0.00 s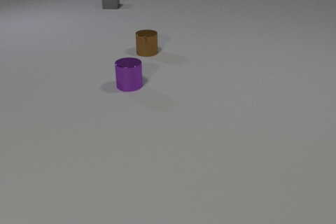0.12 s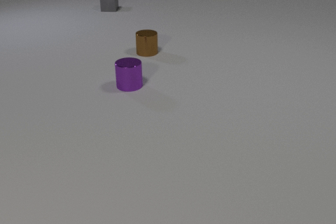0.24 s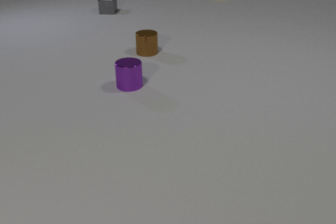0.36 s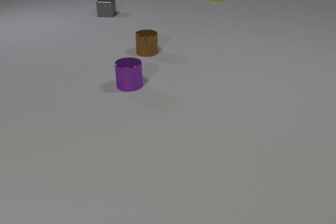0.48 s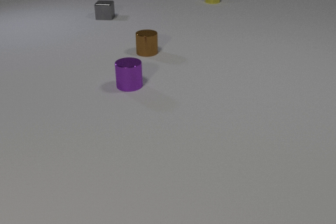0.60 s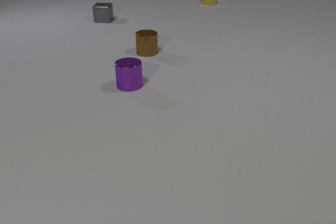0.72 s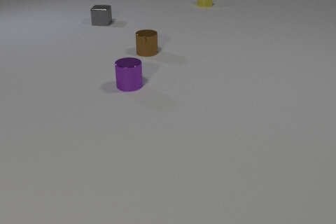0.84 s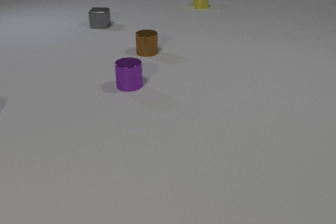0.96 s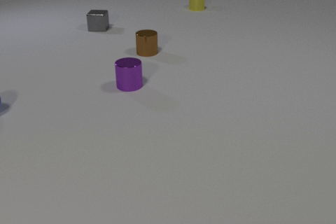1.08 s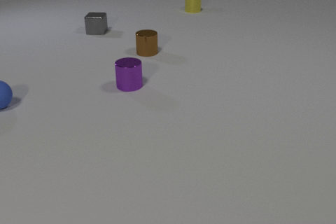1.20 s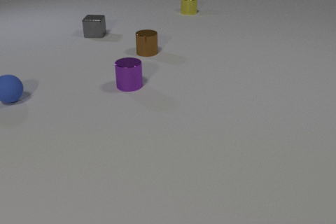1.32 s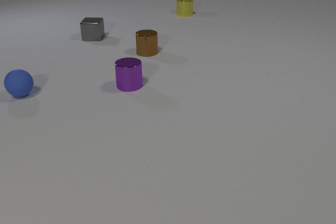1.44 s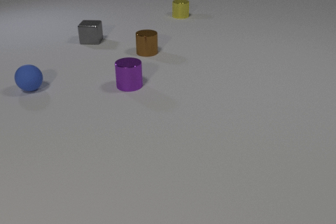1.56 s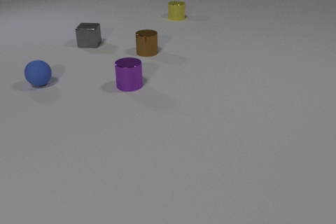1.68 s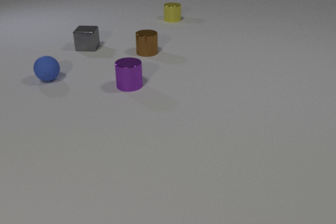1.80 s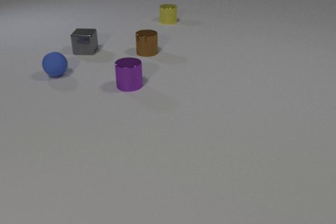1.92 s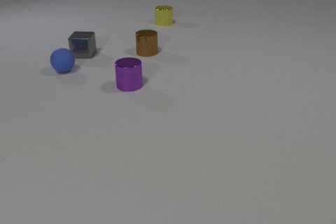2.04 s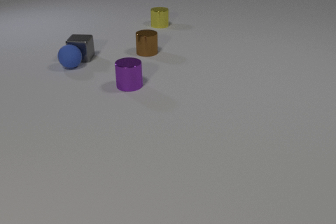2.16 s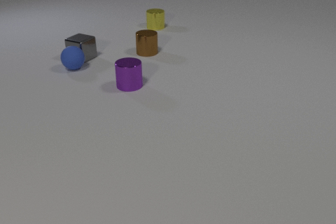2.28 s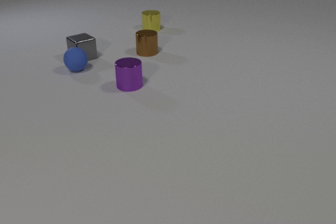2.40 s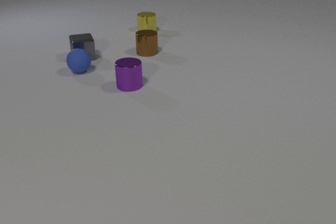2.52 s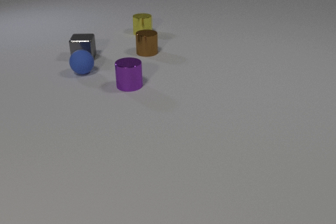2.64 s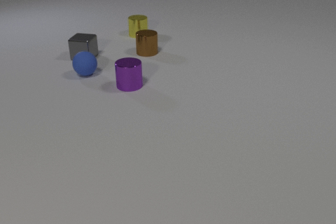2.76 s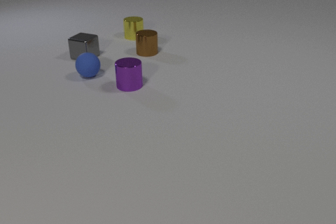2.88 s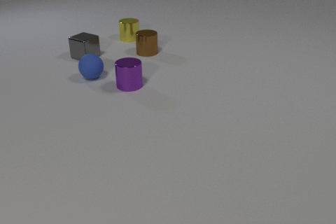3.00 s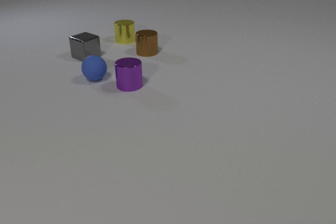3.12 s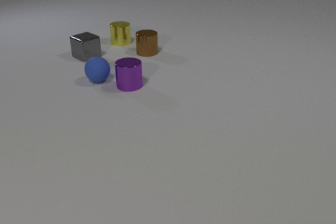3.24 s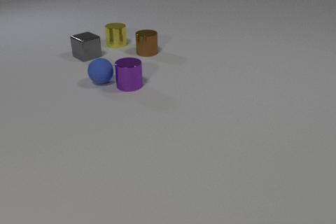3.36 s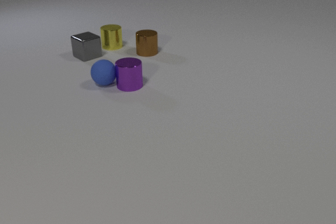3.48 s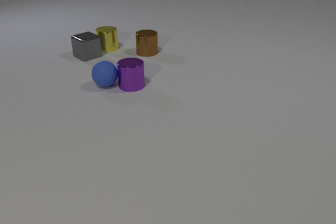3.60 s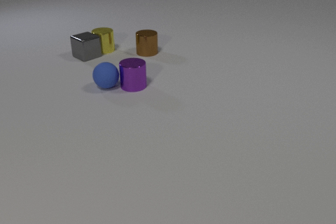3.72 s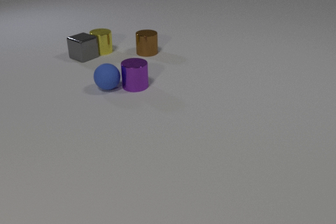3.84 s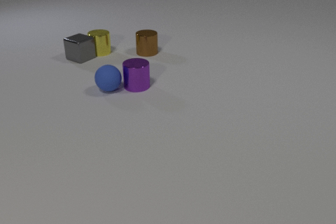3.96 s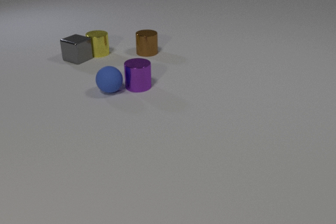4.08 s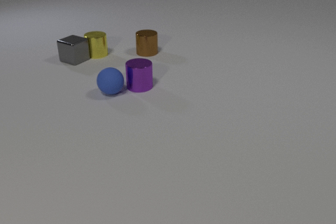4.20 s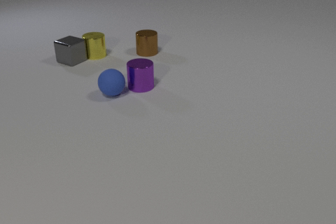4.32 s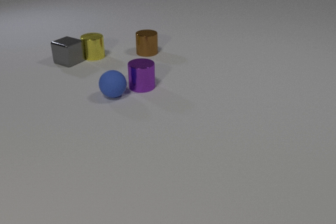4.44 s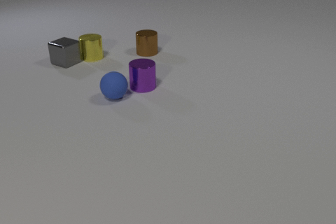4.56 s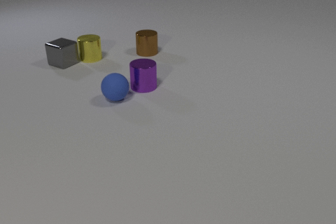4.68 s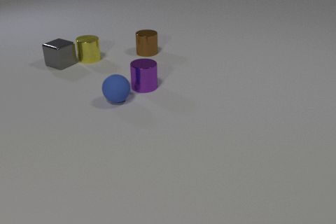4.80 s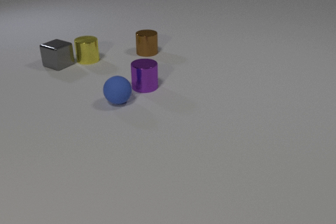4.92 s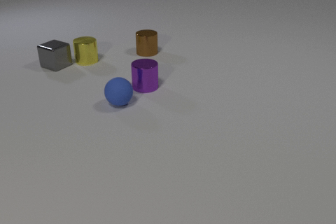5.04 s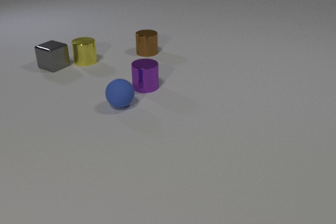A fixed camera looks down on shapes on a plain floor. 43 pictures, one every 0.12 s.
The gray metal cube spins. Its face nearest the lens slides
to the left.
The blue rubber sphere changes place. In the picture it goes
to the right.
0.00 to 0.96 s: The gray metal cube slides toward the camera. The yellow metal cylinder comes in at the top edge, slides toward the camera and to the left.
0.96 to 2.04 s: The blue rubber sphere rolls away from the camera and to the right. The gray metal cube slides toward the camera. The yellow metal cylinder slides toward the camera and to the left. The blue rubber sphere and the gray metal cube collide.
2.04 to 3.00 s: The blue rubber sphere rolls toward the camera and to the right. The gray metal cube slides to the right, spins so that its near face slides to the left, clockwise seen from above. The yellow metal cylinder slides toward the camera and to the left.
3.00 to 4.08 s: The blue rubber sphere rolls toward the camera and to the right. The gray metal cube slides to the left and toward the camera. The purple metal cylinder slides to the right. The yellow metal cylinder slides toward the camera and to the left. The blue rubber sphere and the purple metal cylinder collide. The gray metal cube and the yellow metal cylinder collide.
4.08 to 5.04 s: The blue rubber sphere rolls toward the camera. The gray metal cube slides to the left and toward the camera. The purple metal cylinder slides to the right. The yellow metal cylinder slides toward the camera and to the left.
What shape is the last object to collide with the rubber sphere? cylinder.
Are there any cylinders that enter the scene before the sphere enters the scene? yes.
What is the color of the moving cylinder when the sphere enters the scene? yellow.
